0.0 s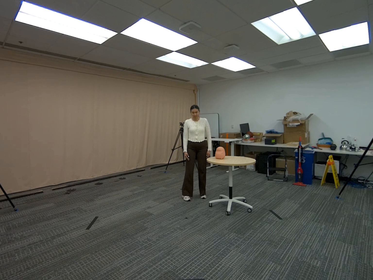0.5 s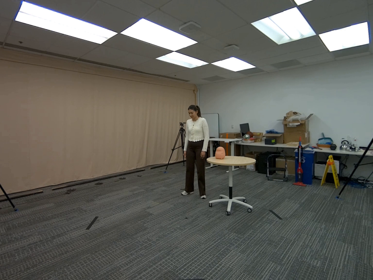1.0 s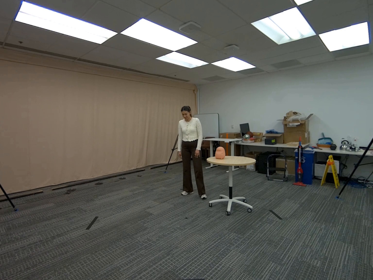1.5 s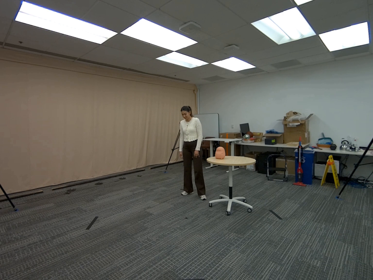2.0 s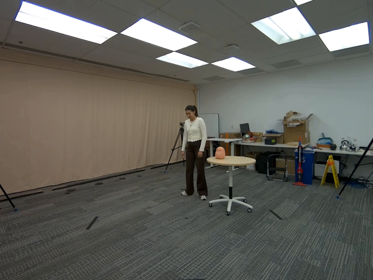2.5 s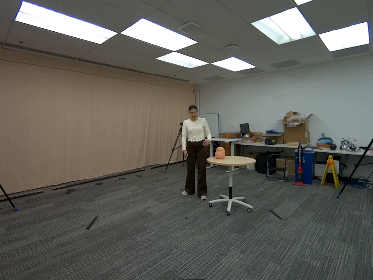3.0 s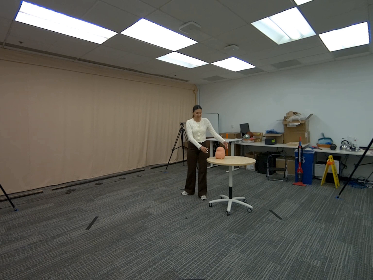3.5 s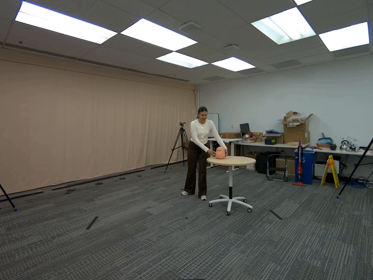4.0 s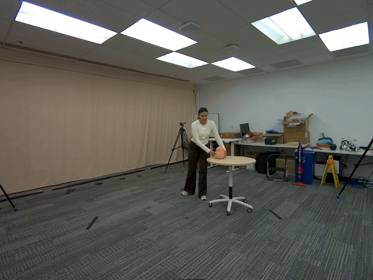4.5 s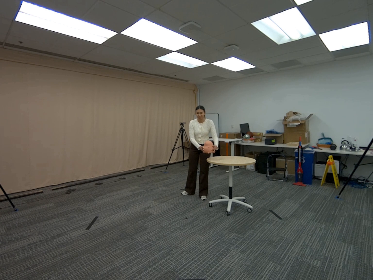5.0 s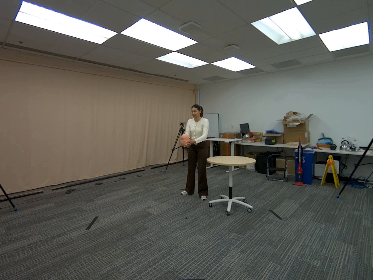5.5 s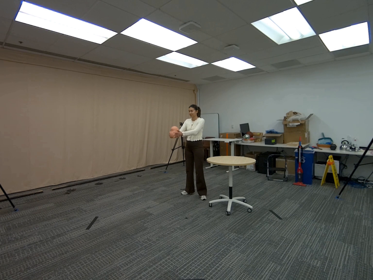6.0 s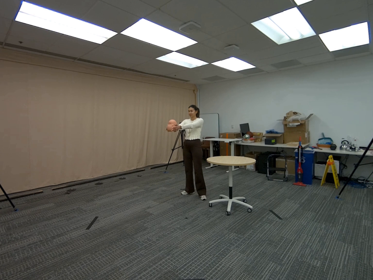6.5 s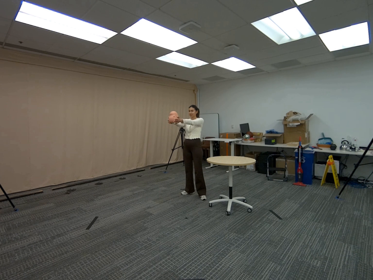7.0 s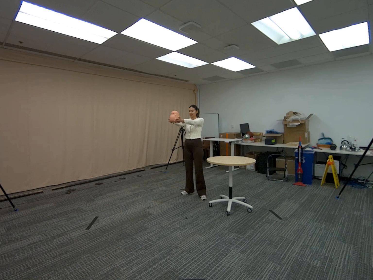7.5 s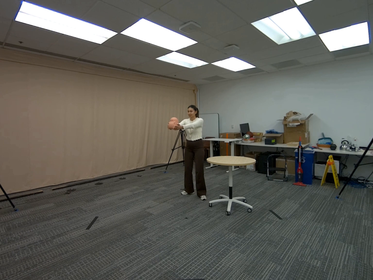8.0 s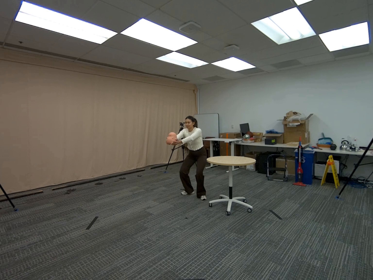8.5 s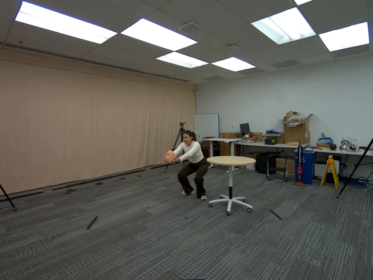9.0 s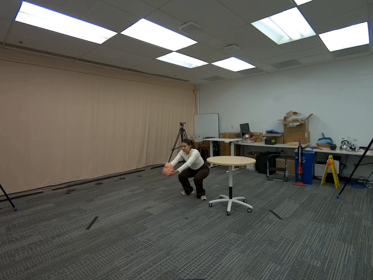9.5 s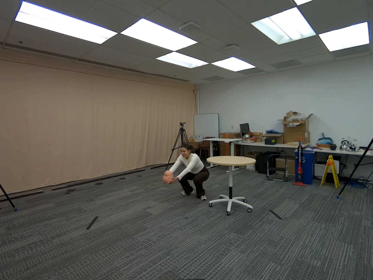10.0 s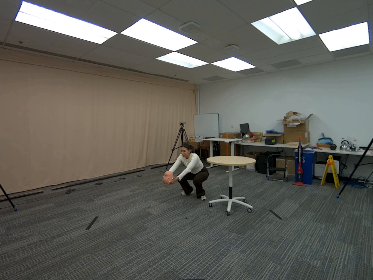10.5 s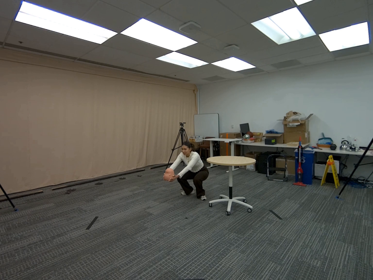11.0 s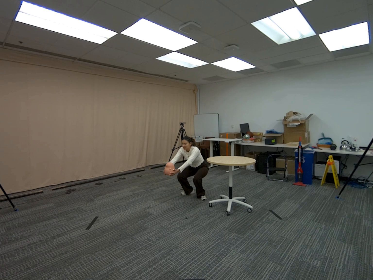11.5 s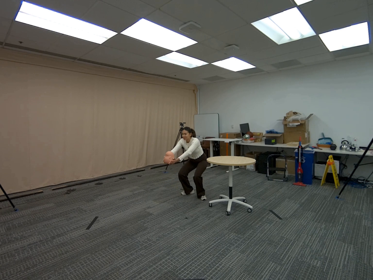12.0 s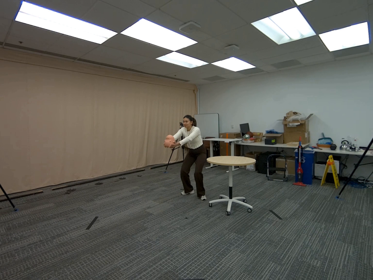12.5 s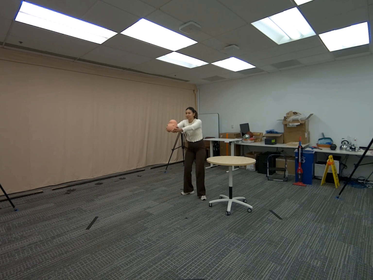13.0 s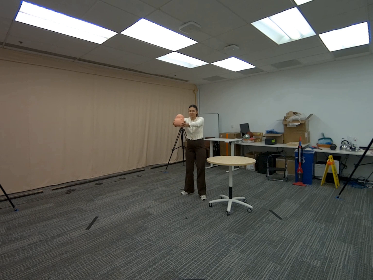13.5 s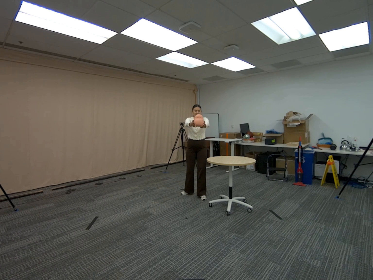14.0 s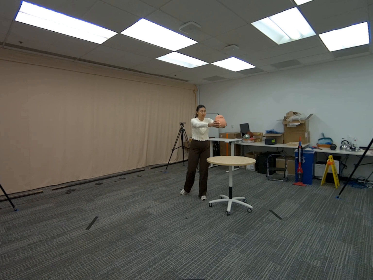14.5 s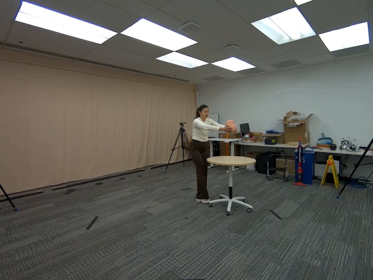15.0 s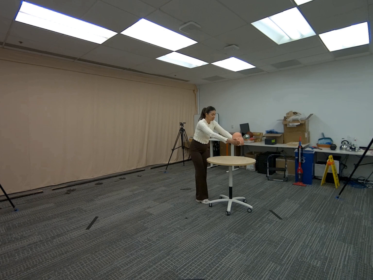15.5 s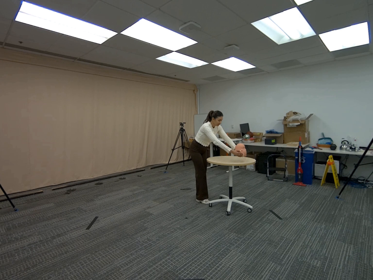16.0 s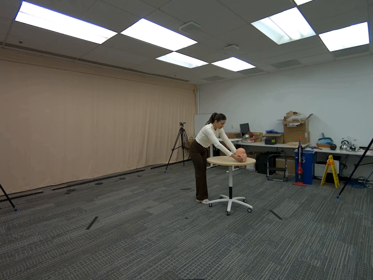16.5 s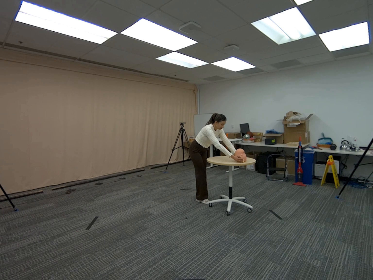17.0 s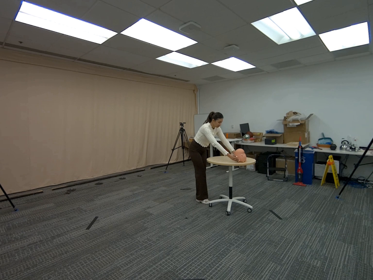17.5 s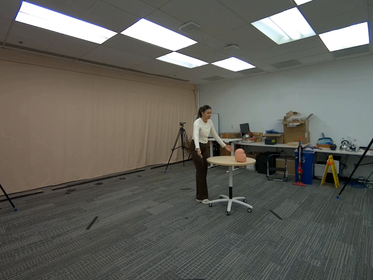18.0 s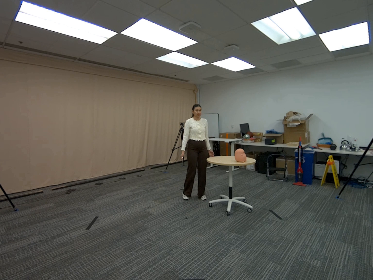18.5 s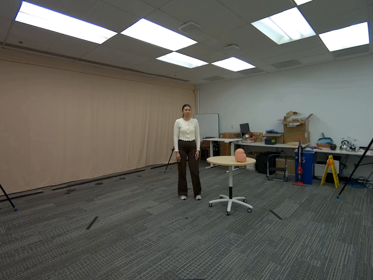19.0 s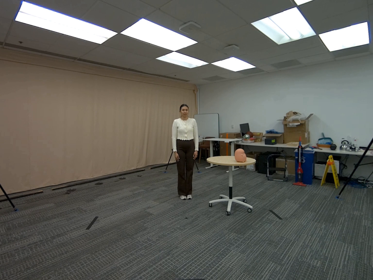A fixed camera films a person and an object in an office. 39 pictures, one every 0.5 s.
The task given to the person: Walk over to the potato light and pick it up from the round table. Squat down with your feet shoulder width apart while holding the patato light with both hands. Stectch your arms down as you squat. Place the potato light back on the table.
